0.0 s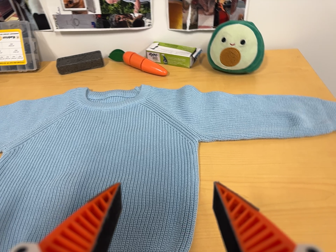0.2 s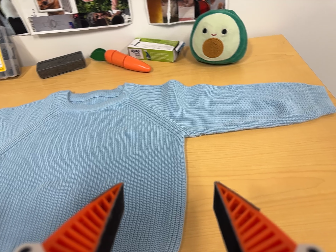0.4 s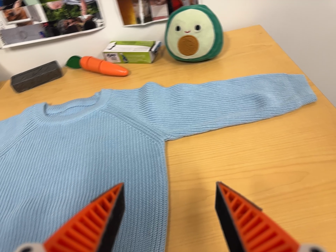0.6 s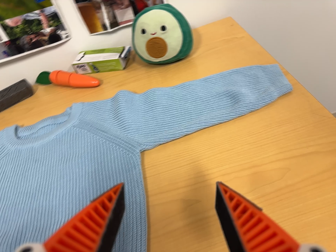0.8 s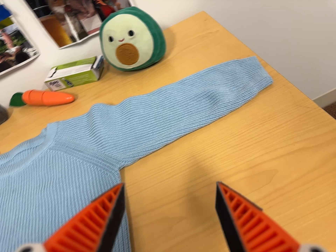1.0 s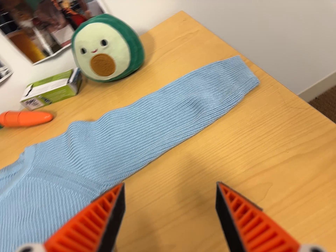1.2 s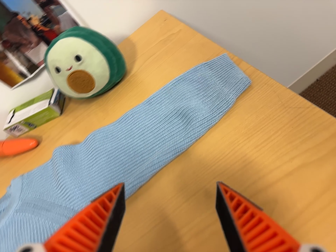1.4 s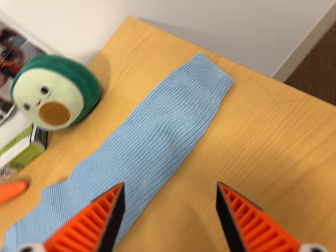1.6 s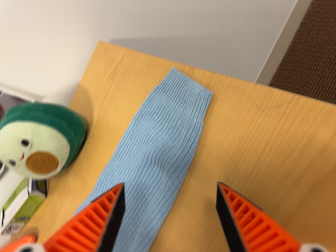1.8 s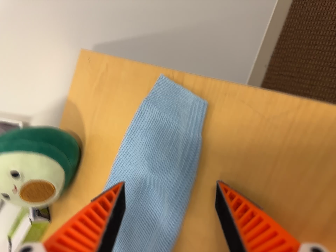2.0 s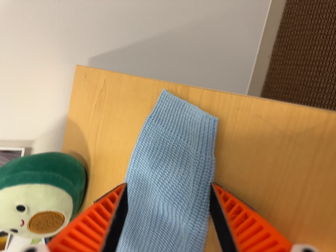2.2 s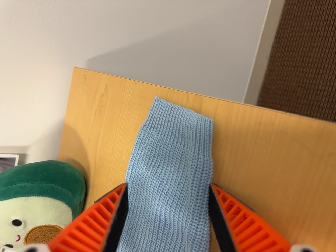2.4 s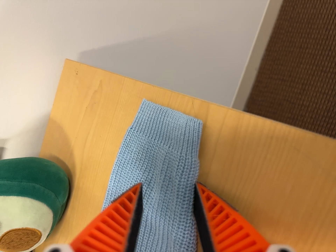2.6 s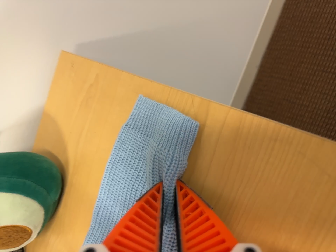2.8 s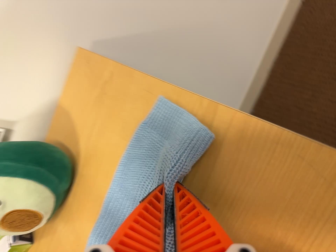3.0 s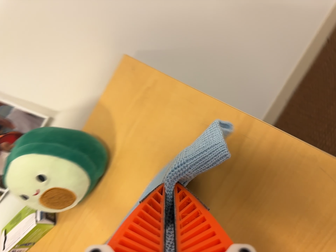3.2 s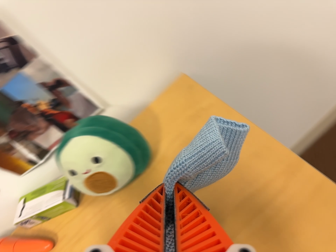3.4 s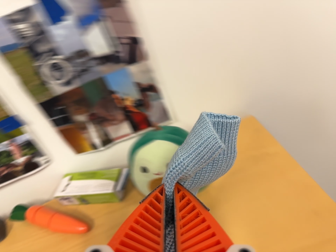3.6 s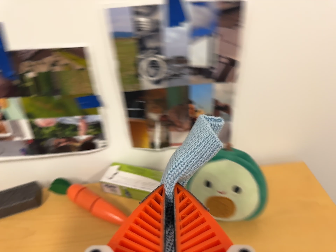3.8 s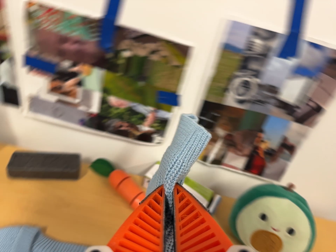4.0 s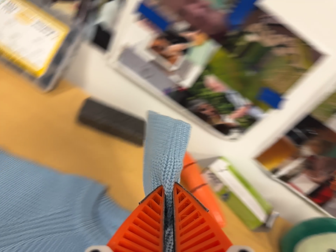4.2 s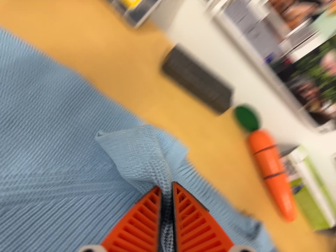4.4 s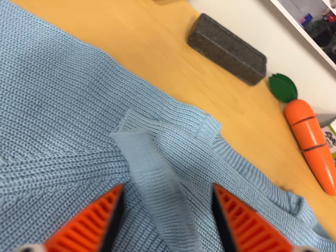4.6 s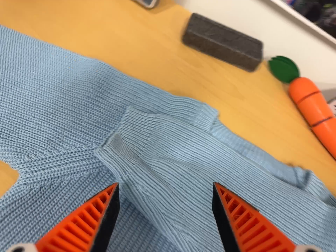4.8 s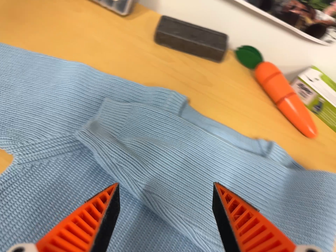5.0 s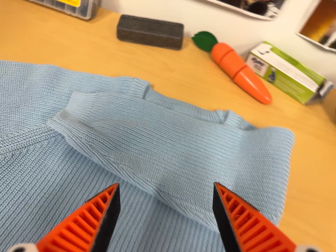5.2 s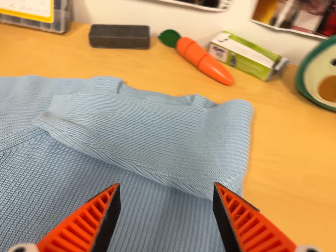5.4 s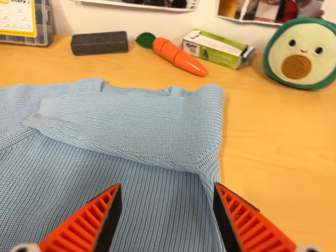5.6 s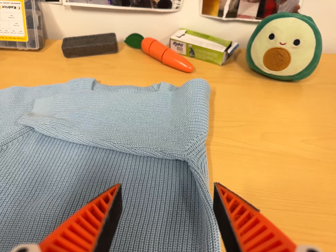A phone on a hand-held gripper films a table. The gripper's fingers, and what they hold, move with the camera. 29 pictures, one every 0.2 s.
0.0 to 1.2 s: The camera travels to its right, forward and toward the top of its view, about 24 cm, so close, fixed things drift to the left. It rolls about its line of sight by about 35 degrees, and the scene rotates counterclockwise.
1.2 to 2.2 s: The camera travels forward and toward the top of its view, about 18 cm, so what stands in front looms larger. It rolls about its line of sight by about 35 degrees, and the scene rotates counterclockwise.
2.2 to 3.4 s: The camera travels to its left, about 28 cm, so close, fixed things drift to the right. Its aim tips toward the top of its view by about 15 degrees, and the scene shifts downward. It rolls about its line of sight by about 55 degrees, and the scene rotates clockwise.
3.4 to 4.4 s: The camera pans to its left by about 10 degrees. It travels to its left, about 50 cm, so close, fixed things drift to the right. Its aim tips toward the bottom of its view by about 10 degrees, and the scene shifts upward. It rolls about its line of sight by about 65 degrees, and the scene rotates clockwise.
4.4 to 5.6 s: The camera travels backward, to its right and toward the bottom of its view, about 34 cm, so what stands in front gets smaller. Its aim tips toward the top of its view by about 10 degrees. It rolls about its line of sight by about 35 degrees, and the scene rotates counterclockwise.
The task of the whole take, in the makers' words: right arm across.
The film runs forward here.
